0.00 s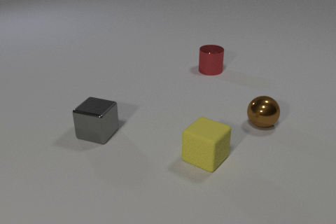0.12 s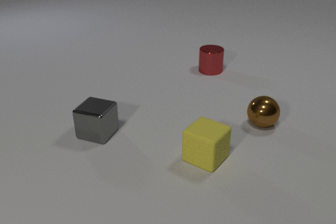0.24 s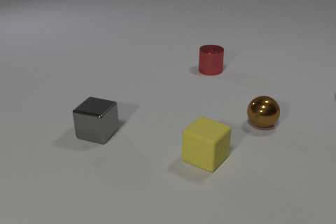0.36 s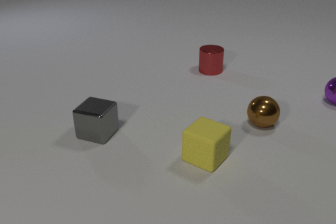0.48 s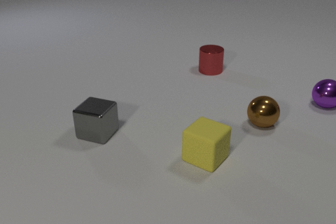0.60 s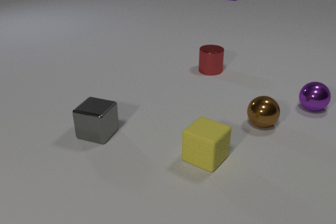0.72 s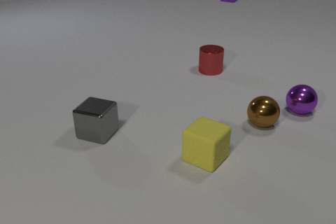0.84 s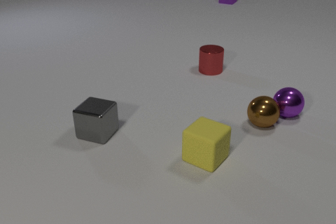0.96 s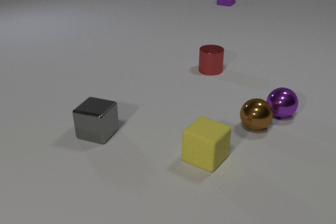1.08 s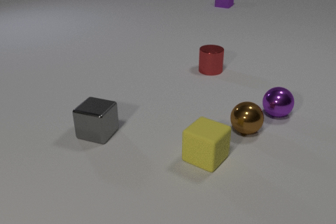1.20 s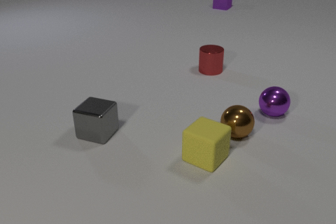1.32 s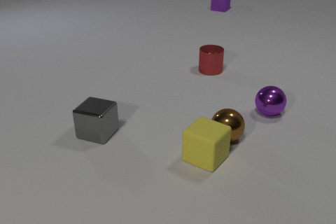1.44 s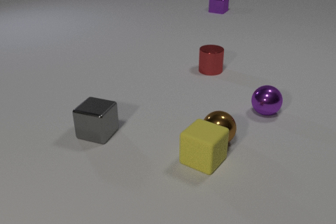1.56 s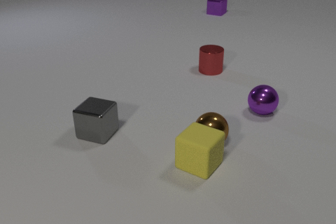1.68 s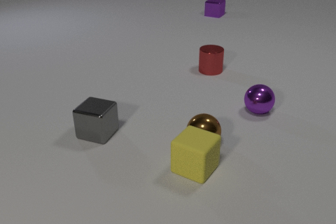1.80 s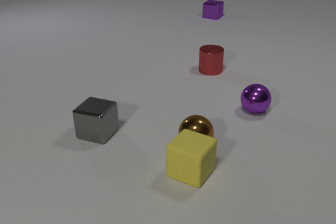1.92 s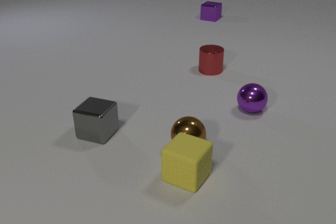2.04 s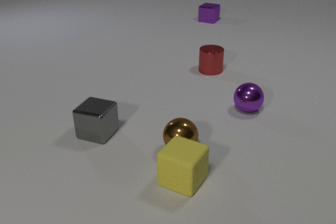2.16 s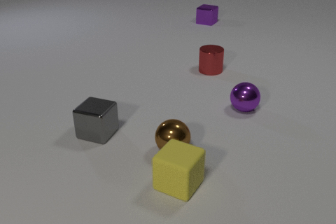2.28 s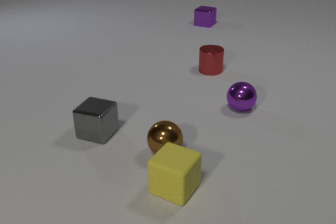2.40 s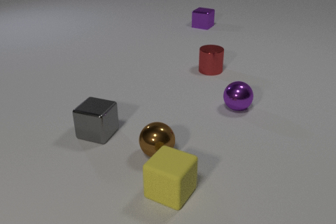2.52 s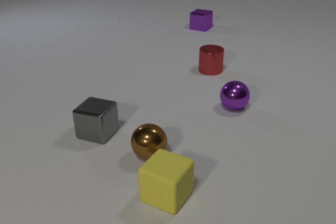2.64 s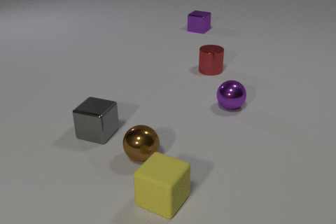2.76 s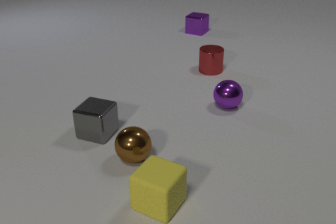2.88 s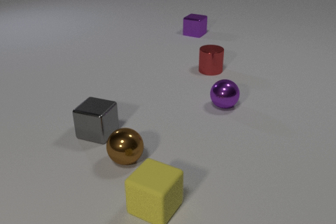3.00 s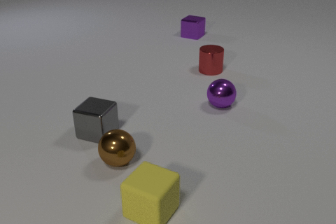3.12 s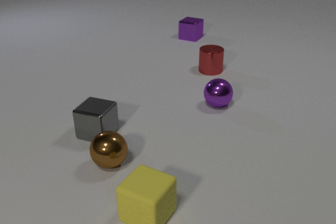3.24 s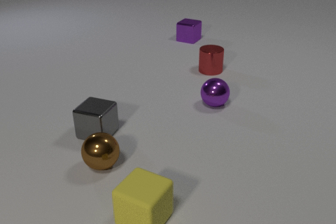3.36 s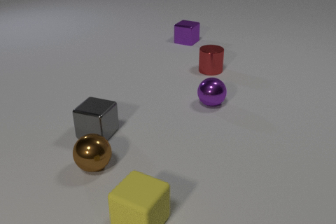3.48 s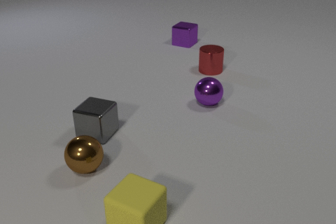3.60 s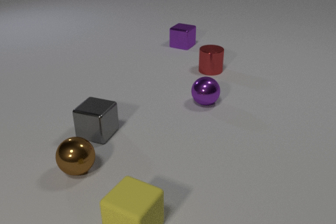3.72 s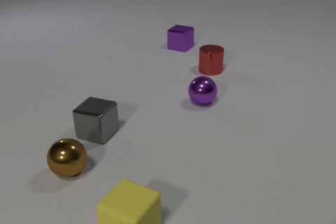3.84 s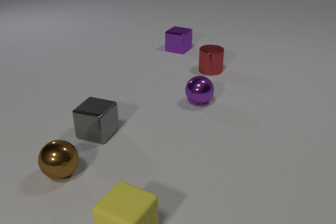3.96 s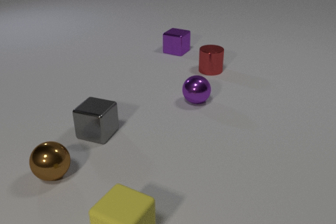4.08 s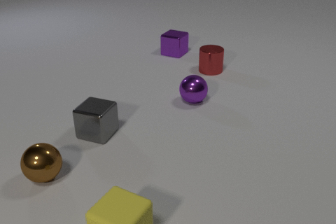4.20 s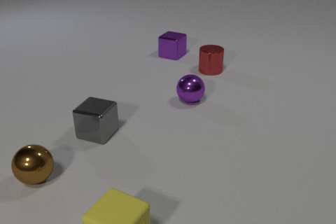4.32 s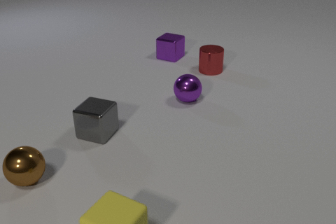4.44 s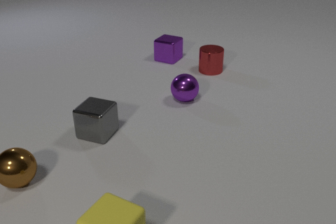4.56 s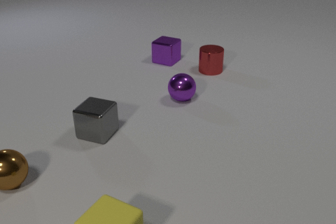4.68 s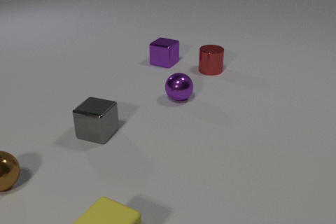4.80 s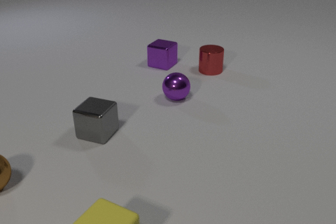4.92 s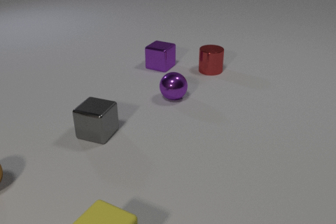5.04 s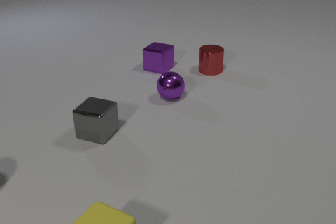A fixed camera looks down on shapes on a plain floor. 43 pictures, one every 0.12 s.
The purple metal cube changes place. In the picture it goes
toward the camera.
The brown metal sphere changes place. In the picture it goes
to the left.
0.00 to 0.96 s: The purple metal sphere comes in at the right edge, rolls to the left and toward the camera. The brown metal sphere rolls toward the camera and to the left. The purple metal cube comes in at the top edge, slides toward the camera. The purple metal sphere and the brown metal sphere collide.
0.96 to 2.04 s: The purple metal sphere rolls to the left. The brown metal sphere rolls to the left and toward the camera. The purple metal cube slides toward the camera. The yellow rubber cube slides toward the camera and to the left. The brown metal sphere and the yellow rubber cube collide.
2.04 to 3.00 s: The purple metal sphere rolls to the left. The brown metal sphere rolls to the left. The purple metal cube slides toward the camera. The yellow rubber cube slides toward the camera and to the left.
3.00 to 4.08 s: The purple metal sphere rolls to the left. The brown metal sphere rolls to the left. The purple metal cube slides toward the camera. The yellow rubber cube slides toward the camera and to the left.
4.08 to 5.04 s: The purple metal sphere rolls to the left. The brown metal sphere rolls to the left, leaves at the left edge. The purple metal cube slides toward the camera. The yellow rubber cube slides toward the camera and to the left.
What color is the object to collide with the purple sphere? brown.
What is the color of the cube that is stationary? gray.
How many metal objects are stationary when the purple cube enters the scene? 3.
